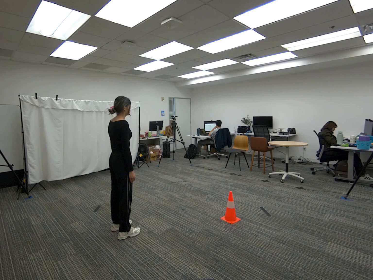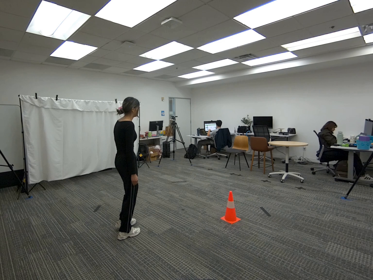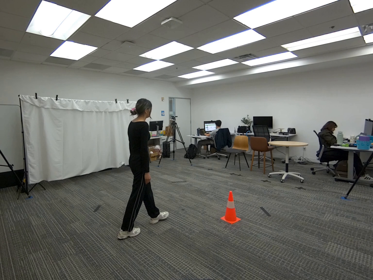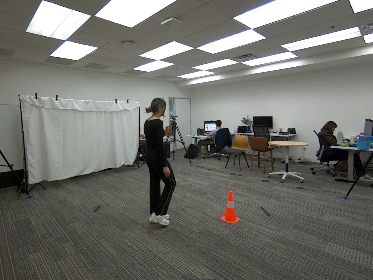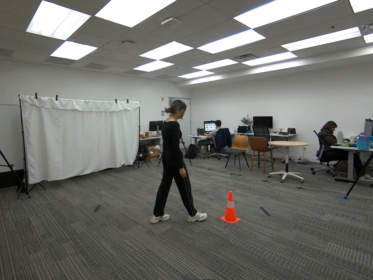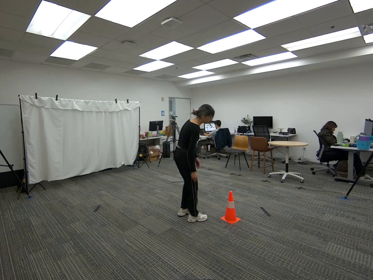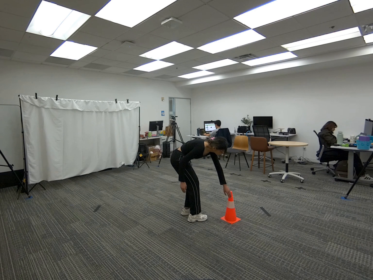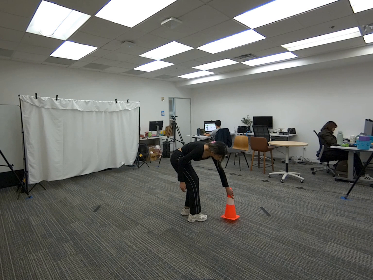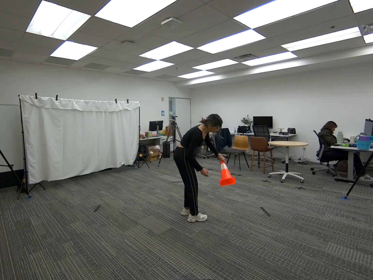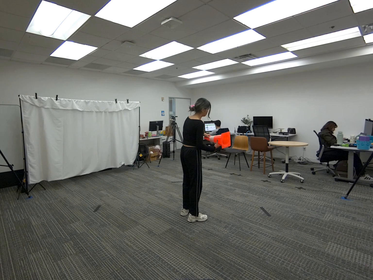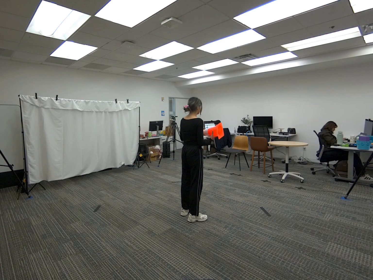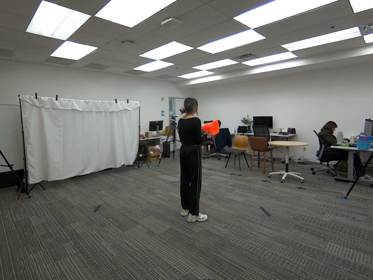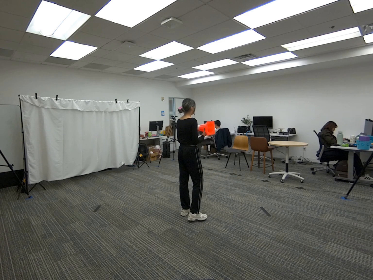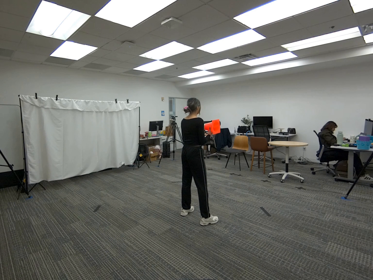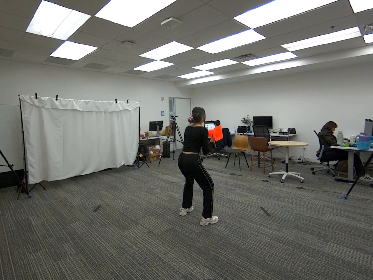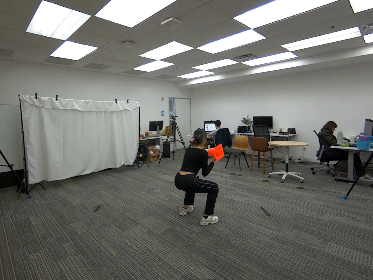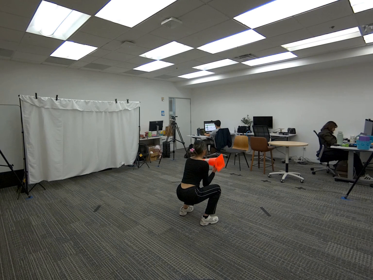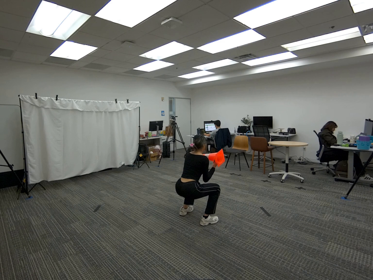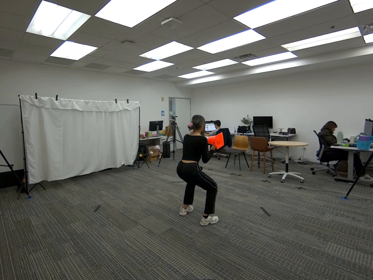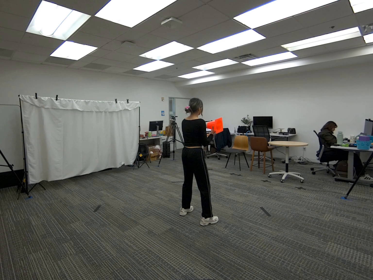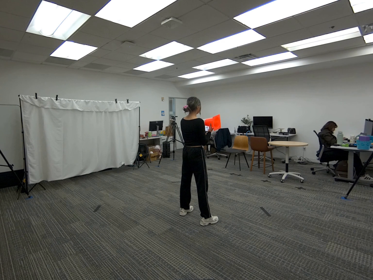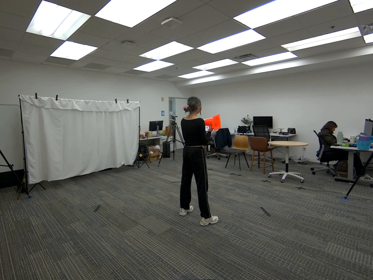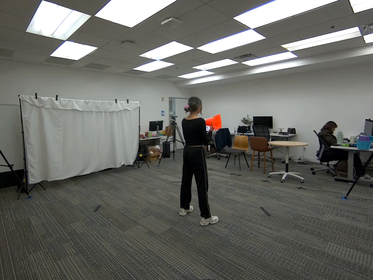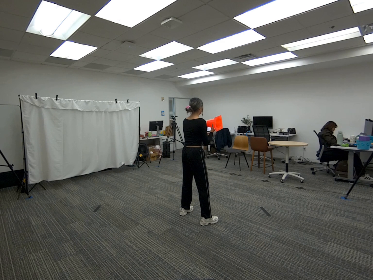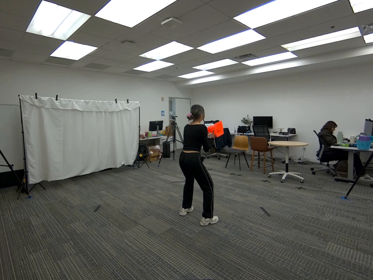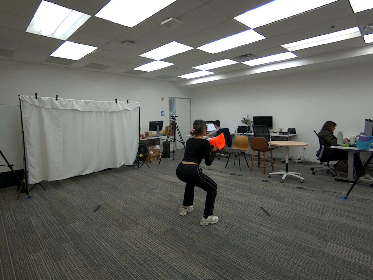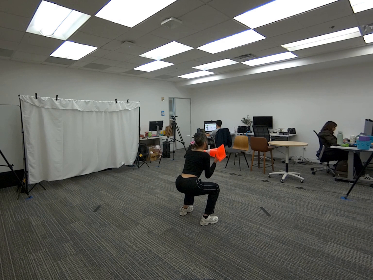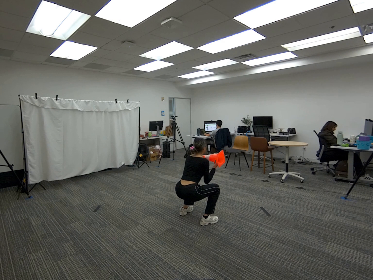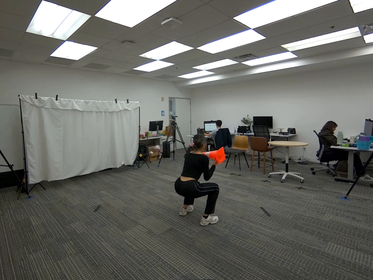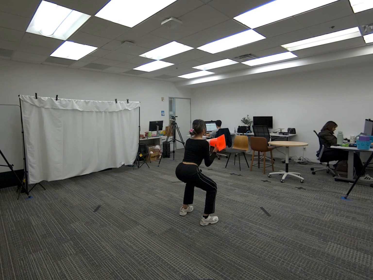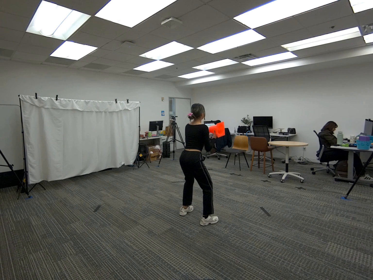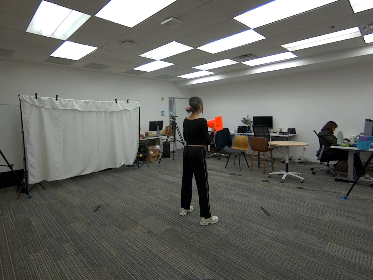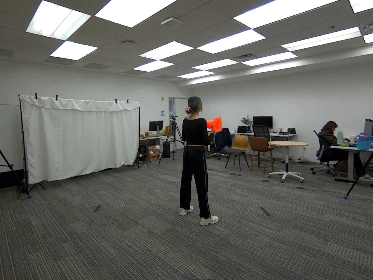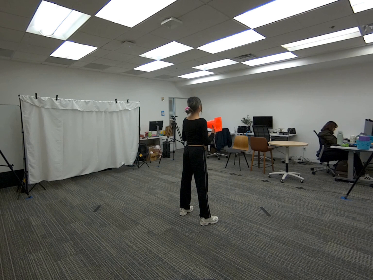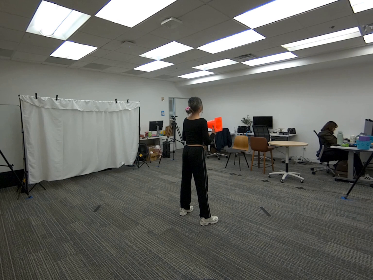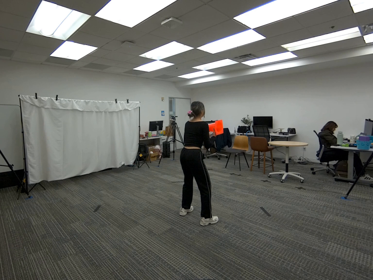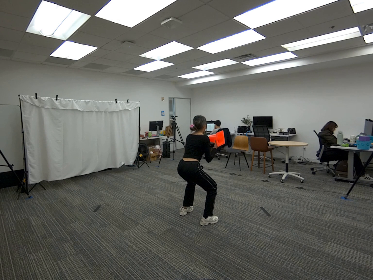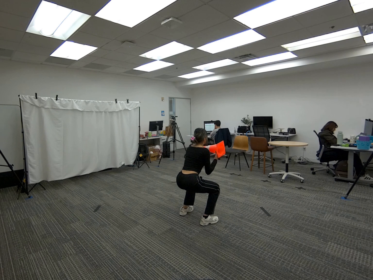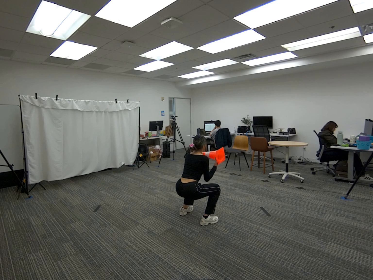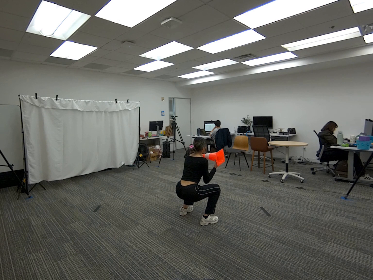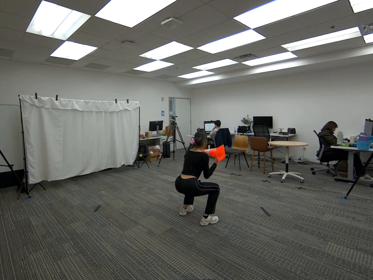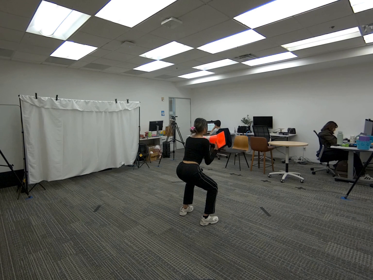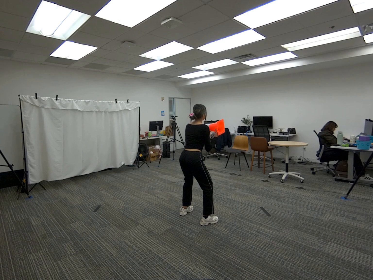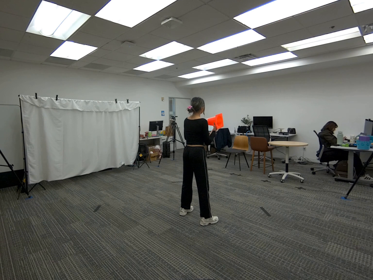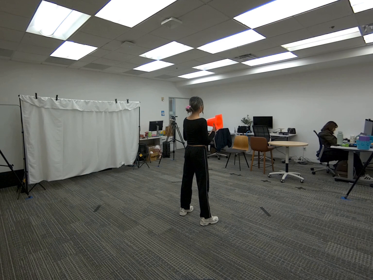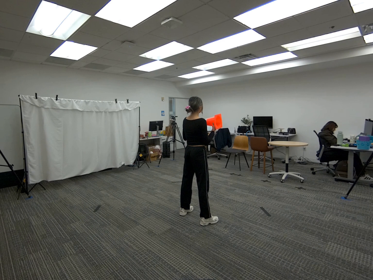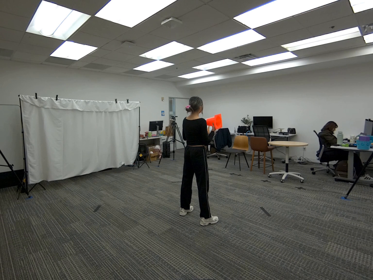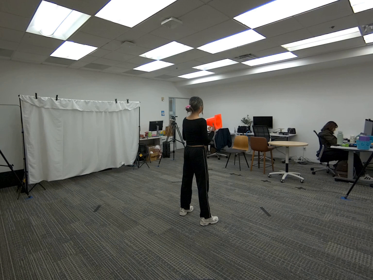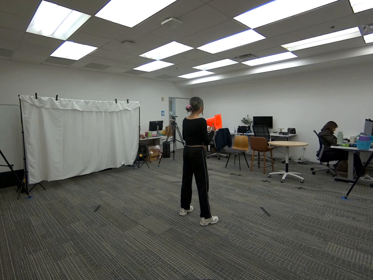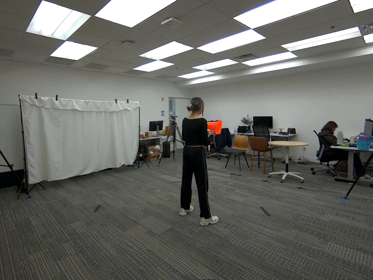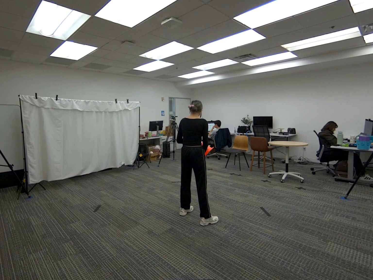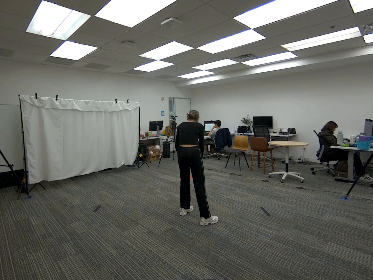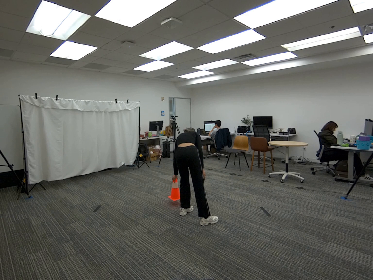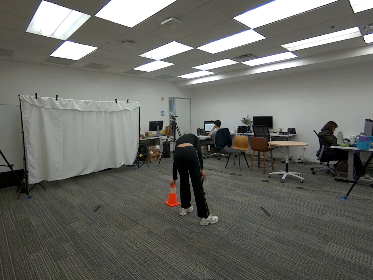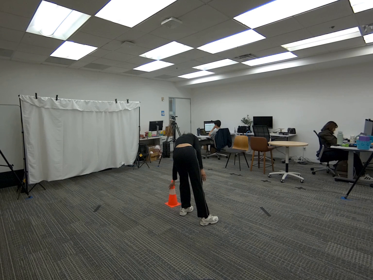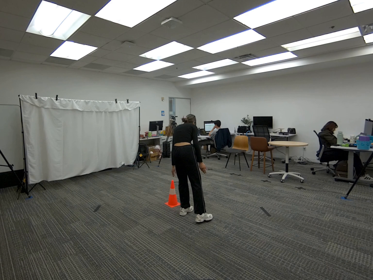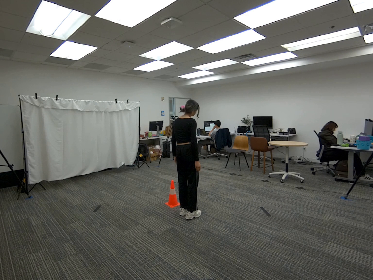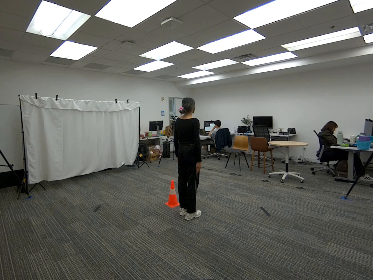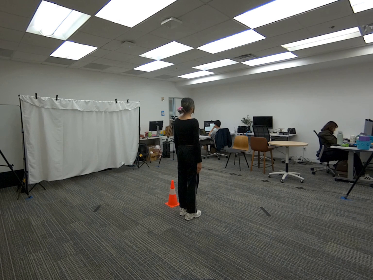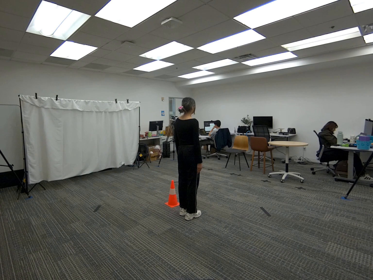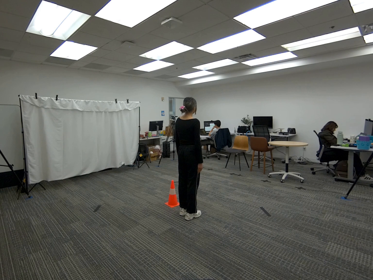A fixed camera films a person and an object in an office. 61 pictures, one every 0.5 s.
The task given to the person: Walk to the traffic cone on the ground, pick up the cone with both hands, and place the cone in front of your body. Proceed to perform squats while holding the cone in front of you. Place the cone back on the ground when finish.
